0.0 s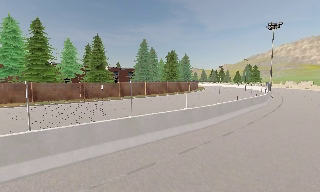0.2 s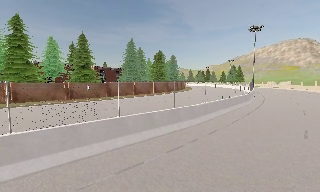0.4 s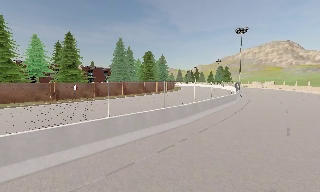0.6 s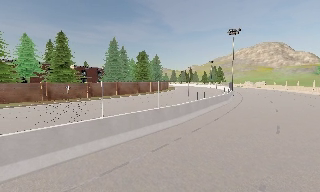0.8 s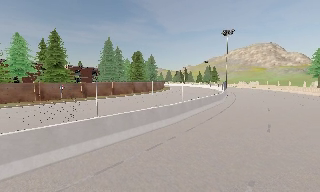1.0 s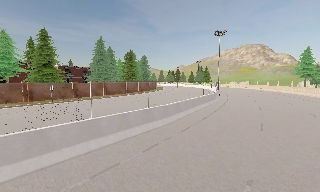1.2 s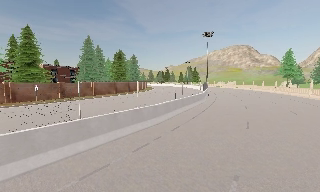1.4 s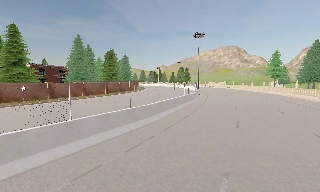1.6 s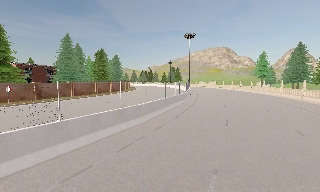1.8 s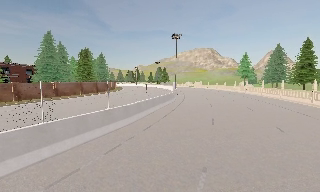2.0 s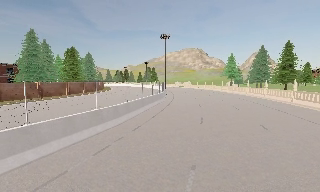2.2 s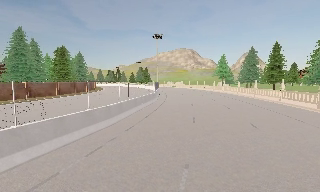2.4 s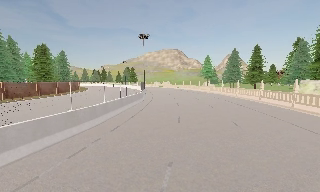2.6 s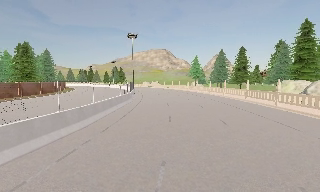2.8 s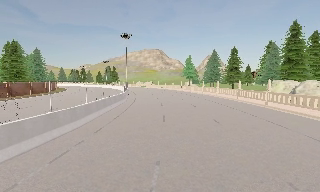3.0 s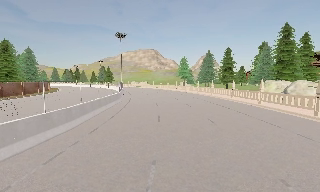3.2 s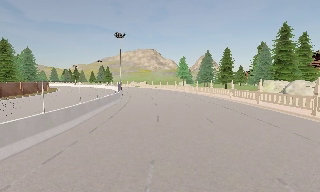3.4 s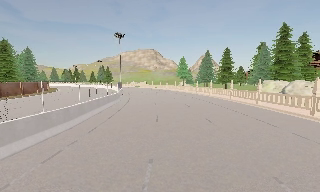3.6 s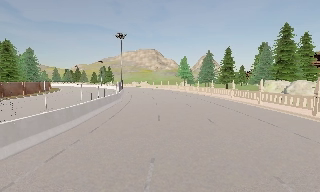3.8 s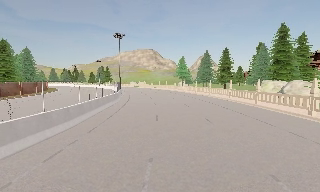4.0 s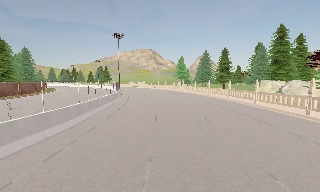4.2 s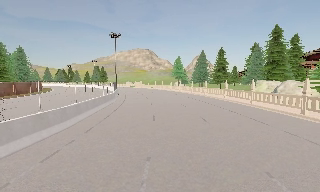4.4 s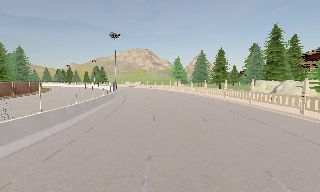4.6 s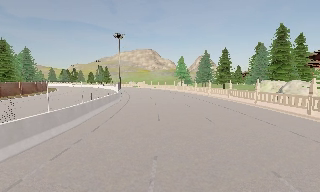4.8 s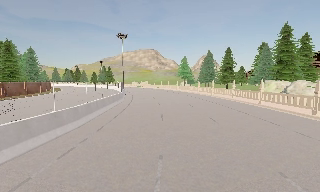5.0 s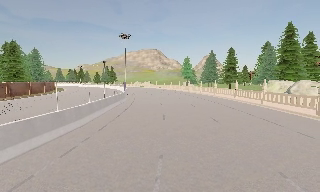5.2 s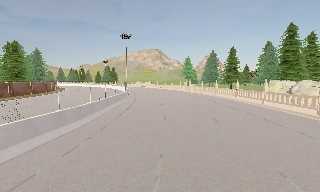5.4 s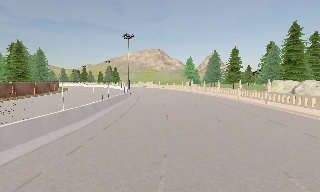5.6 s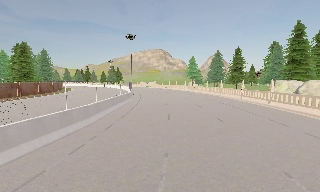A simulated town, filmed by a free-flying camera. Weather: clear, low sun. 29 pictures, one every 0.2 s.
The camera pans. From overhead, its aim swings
clockwise.
The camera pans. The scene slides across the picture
to the left.
0.0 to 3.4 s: The scene slides to the left, as the camera pans about 50 degrees to its right. It travels backward, about 0.5 m.
3.4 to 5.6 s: The camera shifts only a little, or ends up much as it began.
The film runs backward here.
